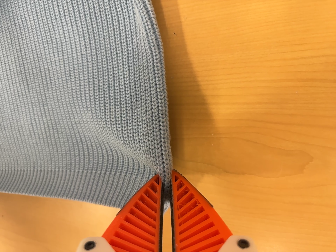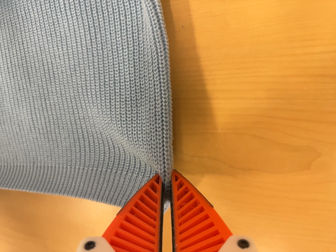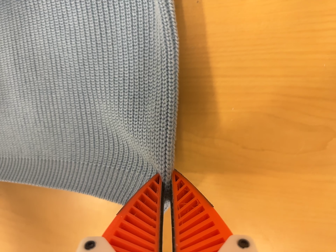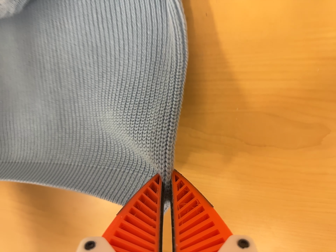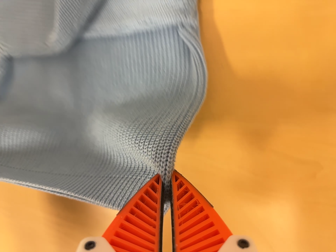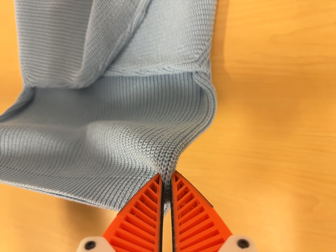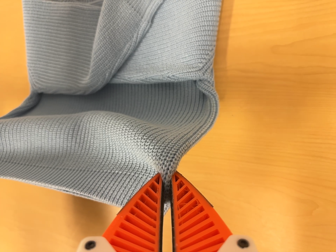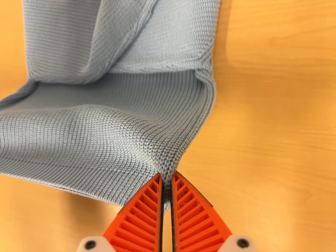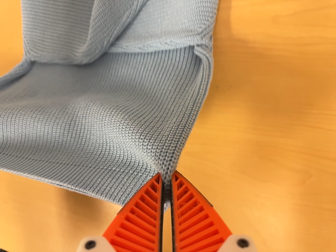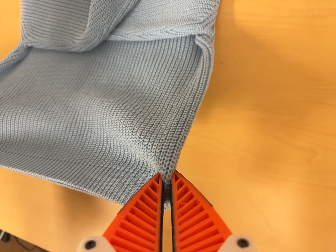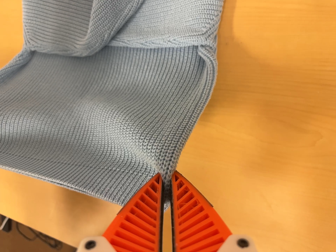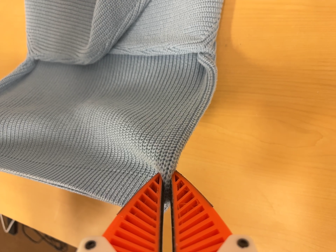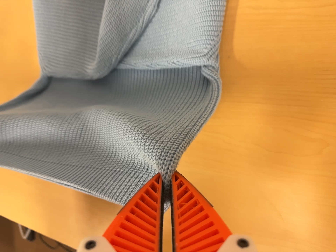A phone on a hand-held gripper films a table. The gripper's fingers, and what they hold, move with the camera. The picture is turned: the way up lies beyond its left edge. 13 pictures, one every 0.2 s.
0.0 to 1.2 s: The camera travels backward and to its left, about 14 cm, so what stands in front gets smaller.
1.2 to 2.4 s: The camera travels toward the bottom of its view, about 5 cm, so close, fixed things drift upward.
The film runs forward here.
